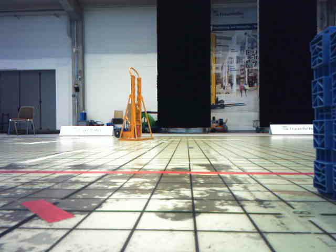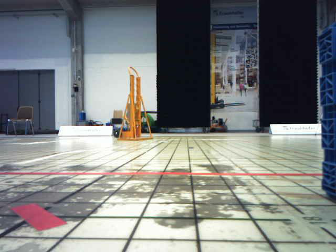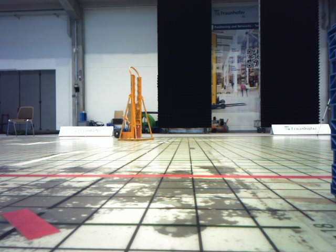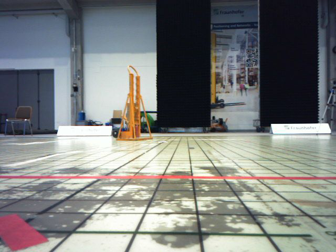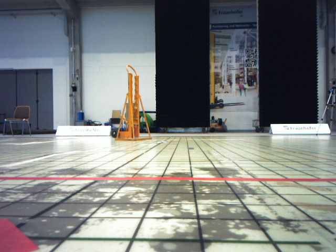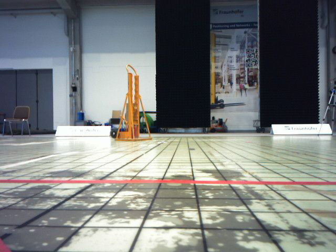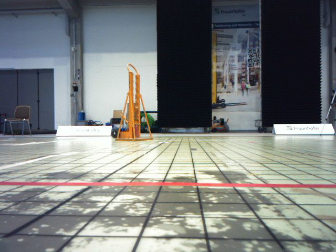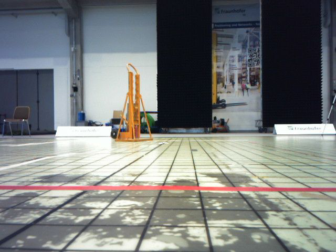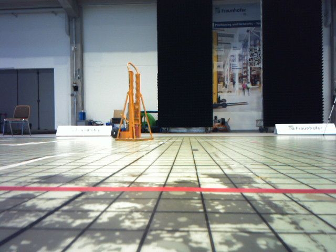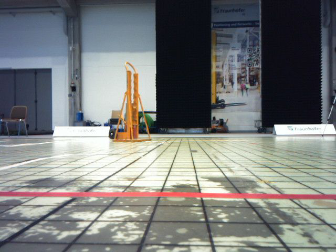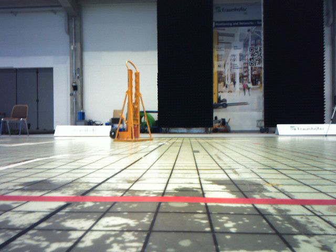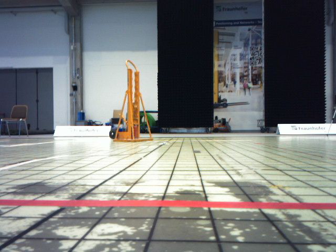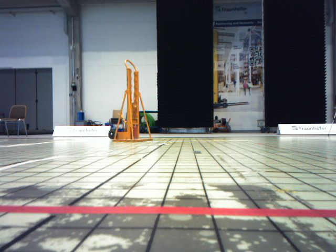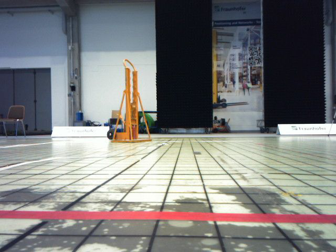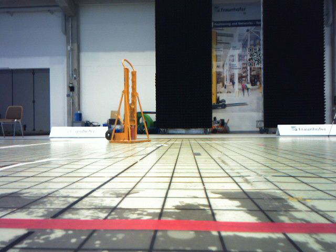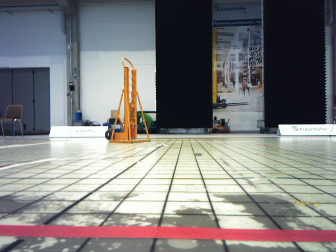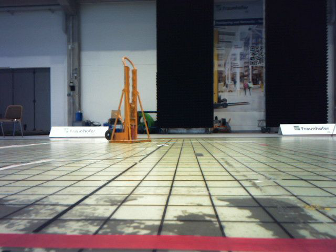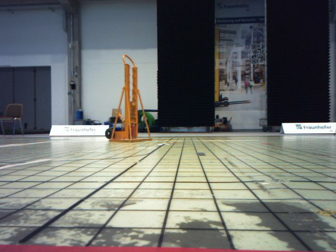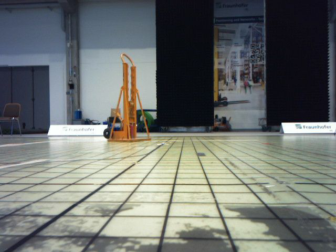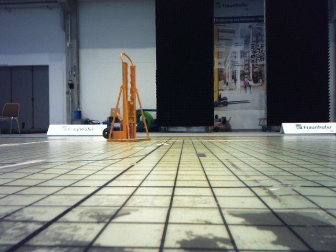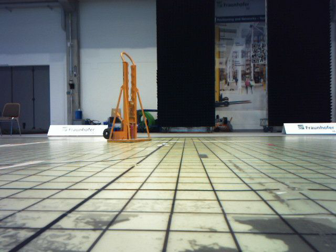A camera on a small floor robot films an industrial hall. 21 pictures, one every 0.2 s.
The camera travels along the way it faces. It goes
forward.
0.0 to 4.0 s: The camera travels forward, about 0.8 m, so what stands in front looms larger.
The film runs forward here.
